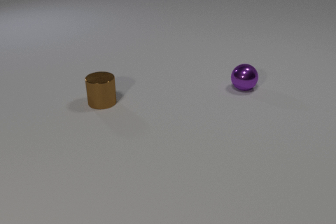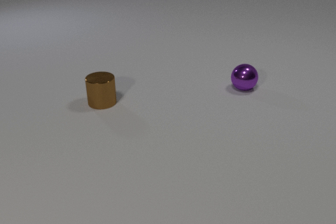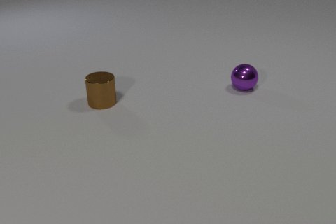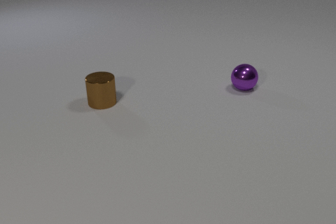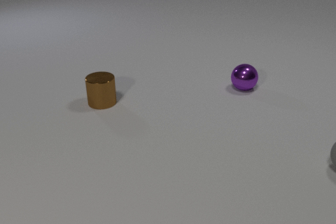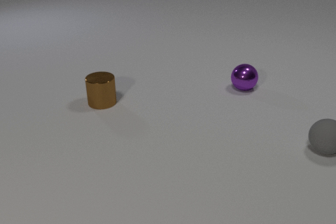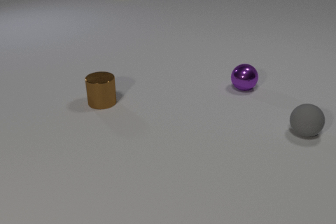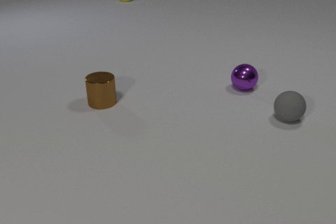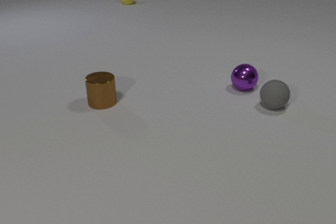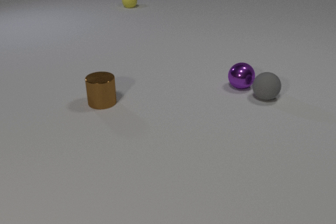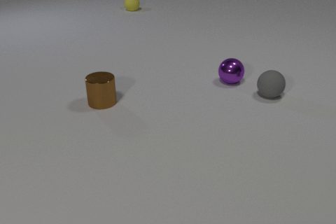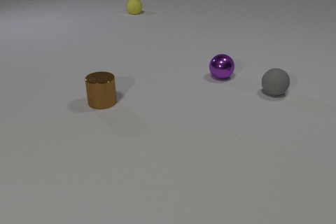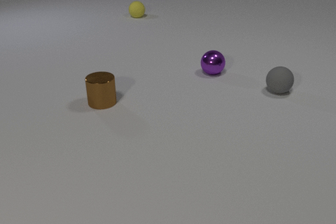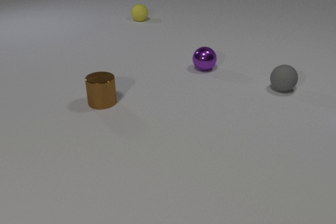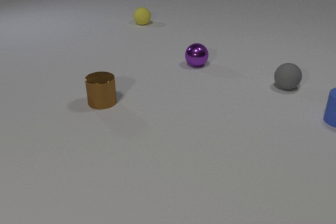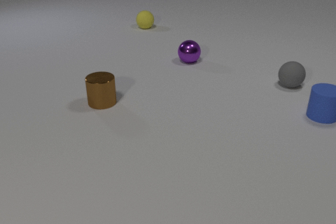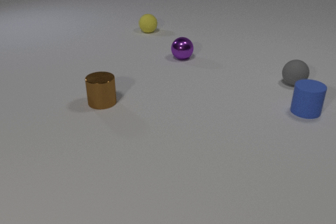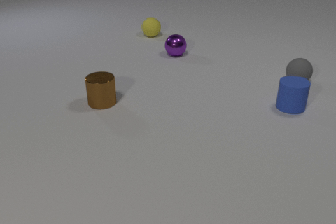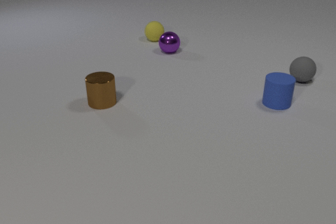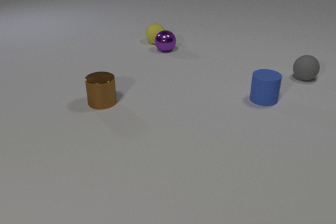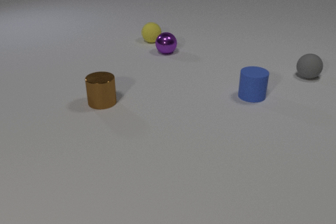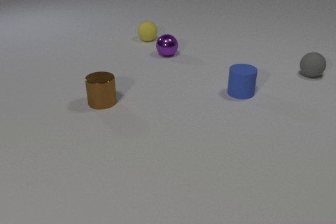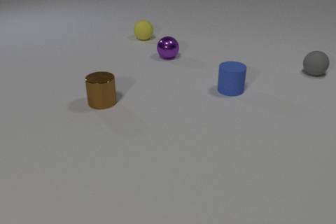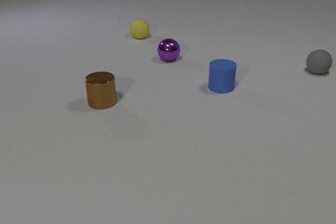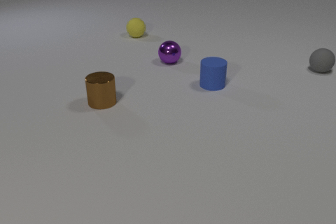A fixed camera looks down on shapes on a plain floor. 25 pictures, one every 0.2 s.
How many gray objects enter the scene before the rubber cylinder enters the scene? 1.
What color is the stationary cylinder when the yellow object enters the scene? brown.
What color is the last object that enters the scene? blue.
0.0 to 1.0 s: The gray rubber sphere comes in at the right edge, rolls away from the camera and to the left.
1.0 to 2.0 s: The gray rubber sphere rolls away from the camera and to the left. The purple metal sphere rolls to the left and away from the camera. The yellow rubber sphere comes in at the top edge, rolls toward the camera. The gray rubber sphere and the purple metal sphere collide.
2.0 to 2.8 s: The gray rubber sphere rolls away from the camera and to the right. The purple metal sphere rolls away from the camera and to the left. The yellow rubber sphere rolls toward the camera. The blue rubber cylinder comes in at the right edge, slides to the left.
2.8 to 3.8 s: The gray rubber sphere rolls away from the camera and to the right. The purple metal sphere rolls away from the camera and to the left. The yellow rubber sphere rolls toward the camera. The blue rubber cylinder slides to the left. The purple metal sphere and the yellow rubber sphere collide.
3.8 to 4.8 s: The gray rubber sphere rolls away from the camera and to the right. The purple metal sphere rolls toward the camera. The yellow rubber sphere rolls away from the camera and to the left. The blue rubber cylinder slides to the left and away from the camera.
